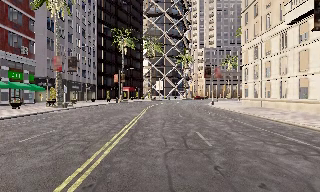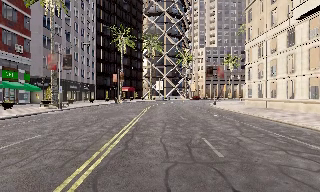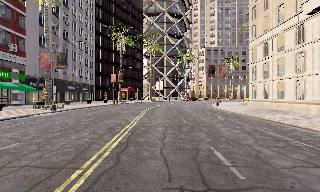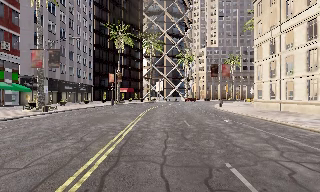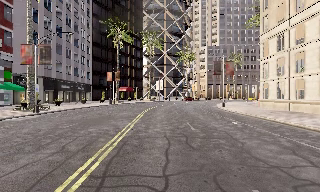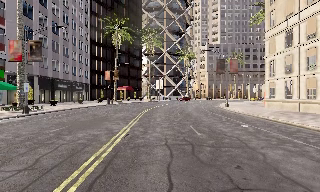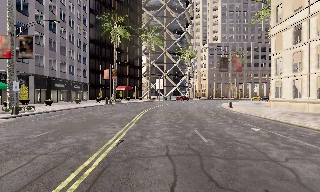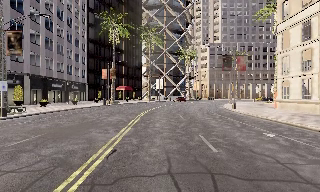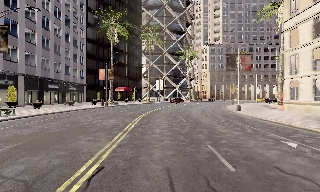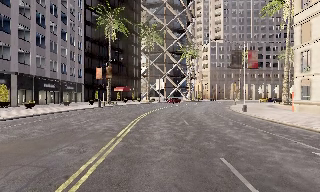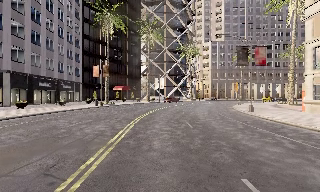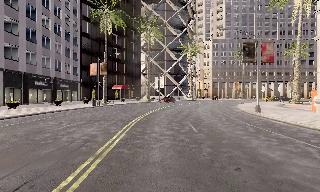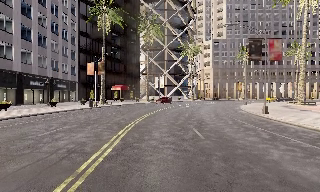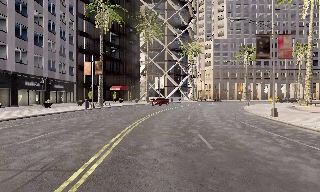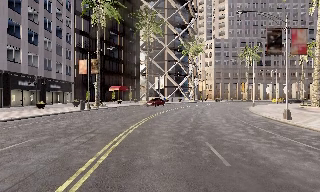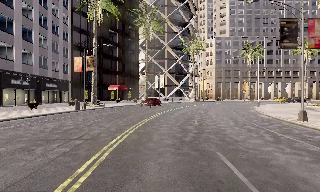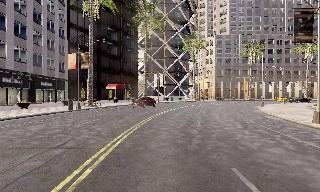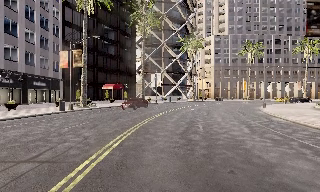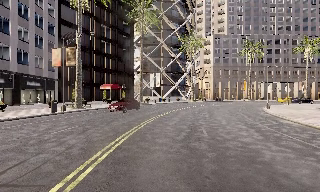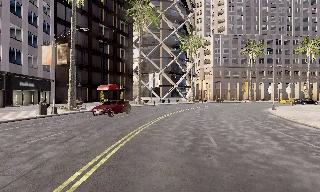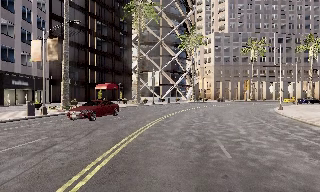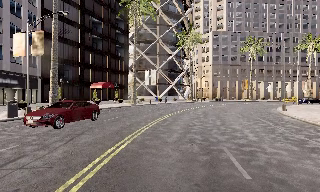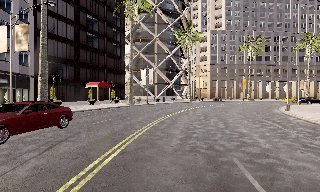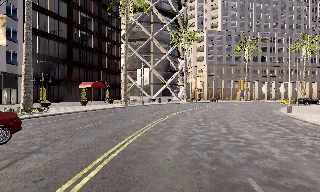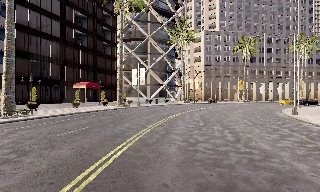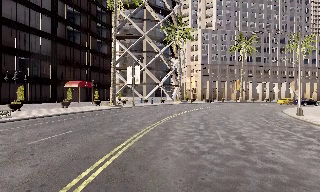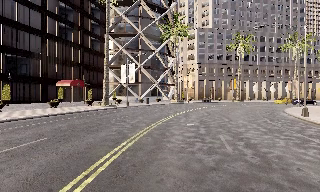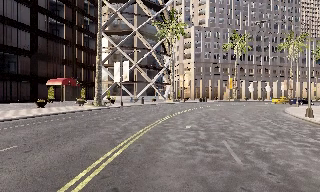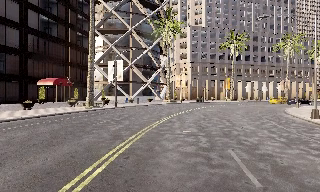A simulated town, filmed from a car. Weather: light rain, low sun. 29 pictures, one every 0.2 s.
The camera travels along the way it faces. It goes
forward.
0.0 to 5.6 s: The scene slides to the left, as the camera pans about 10 degrees to its right. It travels forward, about 30 m, so what stands in front looms larger.
The film runs forward here.
